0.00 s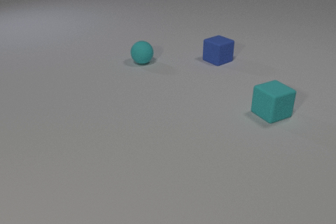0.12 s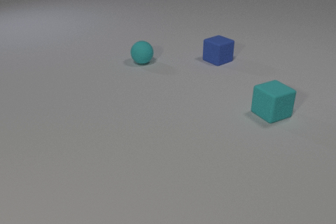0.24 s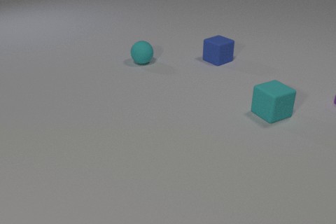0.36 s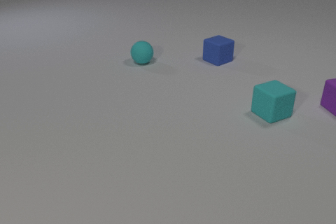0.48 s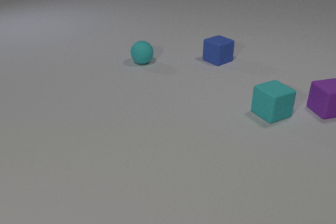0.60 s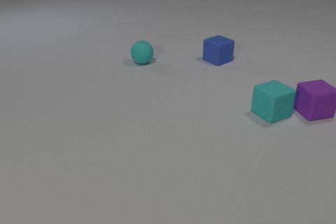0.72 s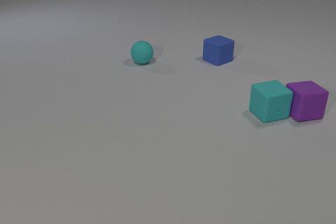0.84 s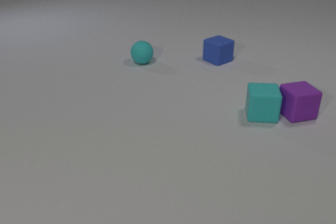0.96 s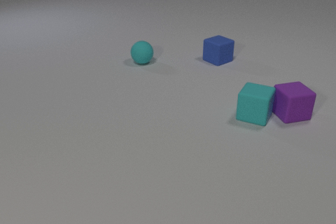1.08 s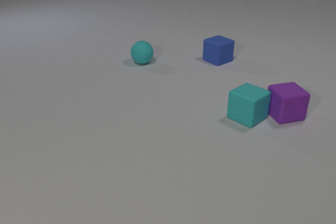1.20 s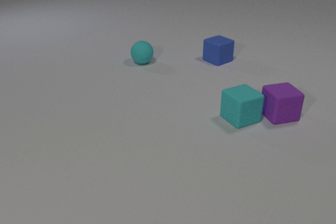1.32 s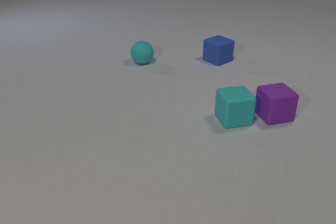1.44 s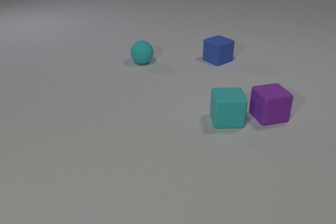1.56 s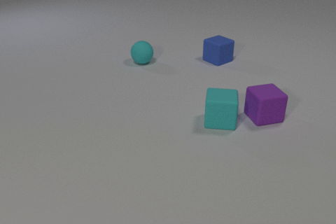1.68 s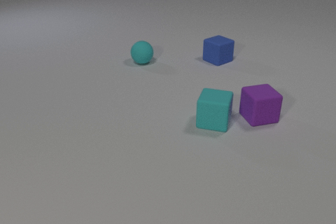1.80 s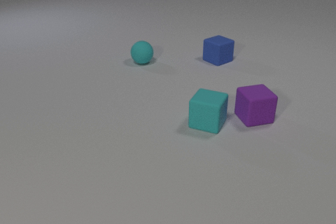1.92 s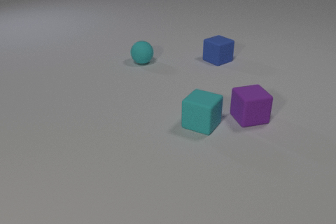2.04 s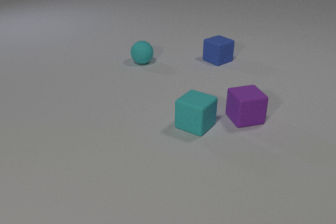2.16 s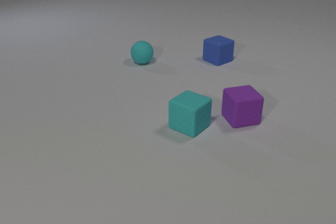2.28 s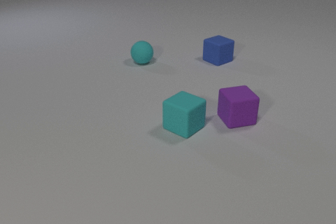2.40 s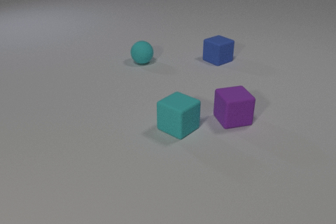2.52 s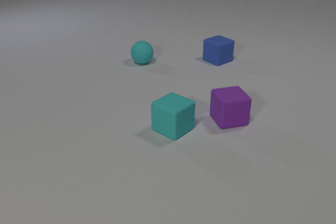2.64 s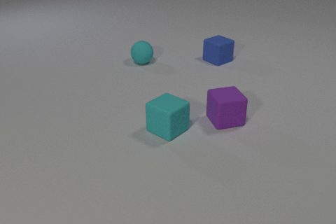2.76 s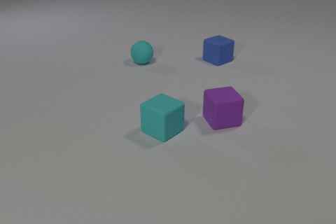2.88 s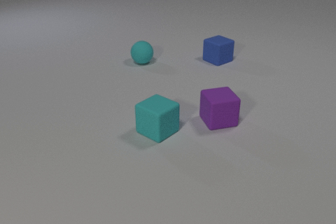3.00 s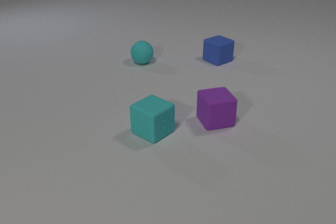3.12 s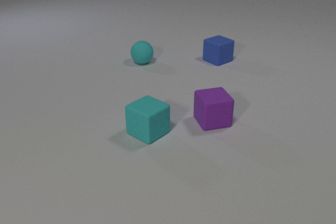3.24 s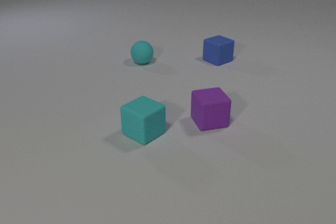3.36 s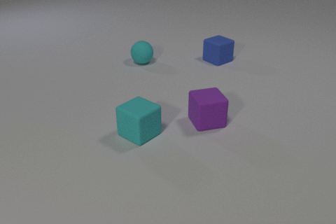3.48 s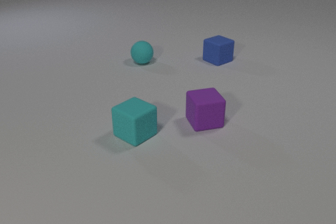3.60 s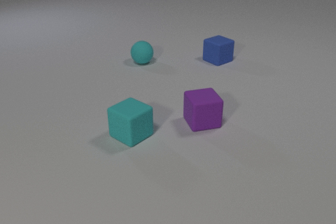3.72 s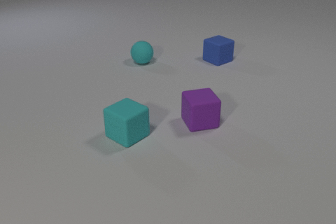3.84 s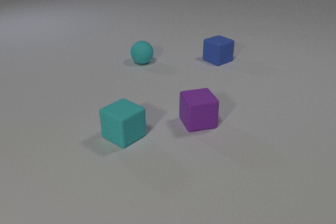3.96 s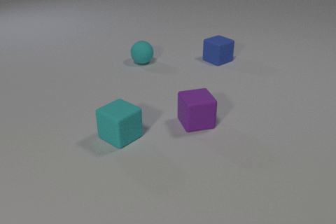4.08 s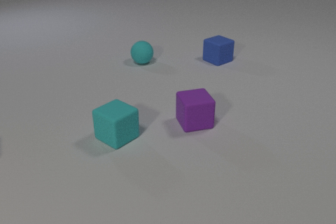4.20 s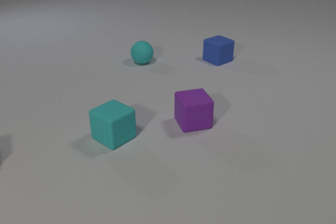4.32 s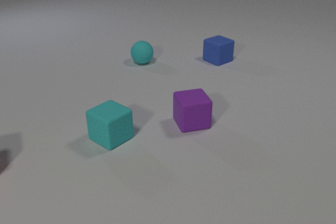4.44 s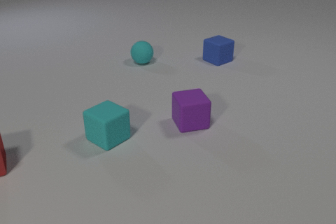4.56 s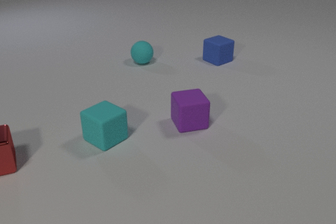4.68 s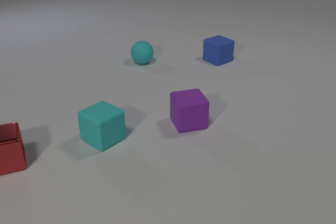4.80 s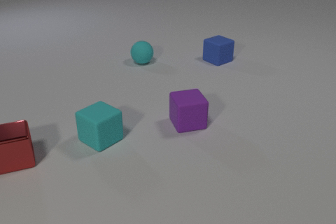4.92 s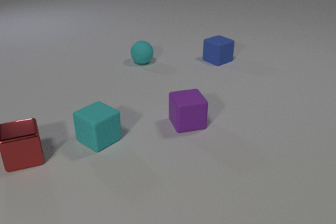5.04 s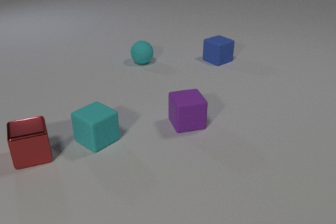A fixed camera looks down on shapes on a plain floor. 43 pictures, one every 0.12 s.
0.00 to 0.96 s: The purple rubber cube comes in at the right edge, slides to the left and toward the camera. The cyan rubber cube slides to the left and toward the camera, spins clockwise seen from above by about 60 degrees, its near face sliding to the left. The purple rubber cube and the cyan rubber cube collide.
0.96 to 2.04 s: The purple rubber cube slides to the left and toward the camera. The cyan rubber cube slides to the left and toward the camera, spins so that its near face slides to the left, clockwise seen from above.
2.04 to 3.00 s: The purple rubber cube slides to the left. The cyan rubber cube slides to the left.
3.00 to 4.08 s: The purple rubber cube slides to the left. The cyan rubber cube slides to the left.
4.08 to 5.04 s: The purple rubber cube slides to the left. The cyan rubber cube slides to the left. The red metal cube comes in at the left edge, slides to the right.
Are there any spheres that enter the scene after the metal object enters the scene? no.
What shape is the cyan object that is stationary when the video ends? sphere.
How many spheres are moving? 0.
